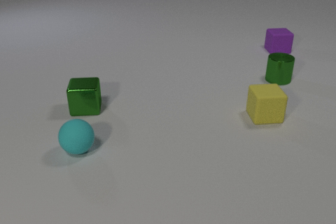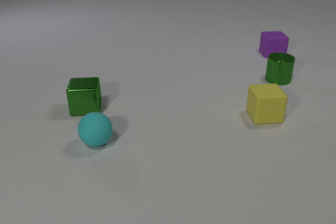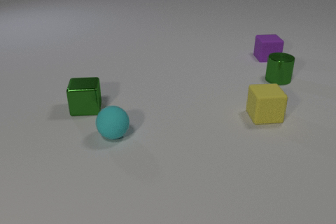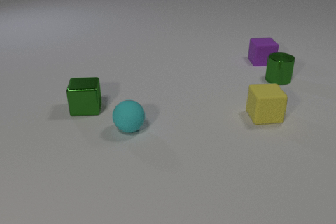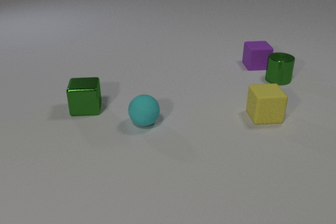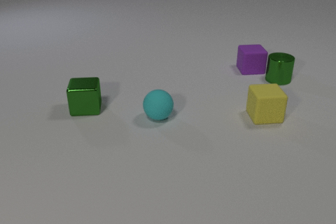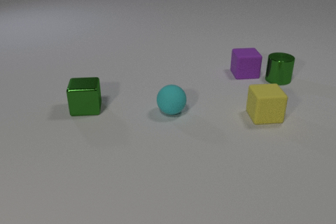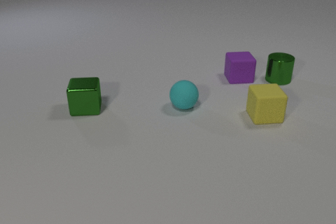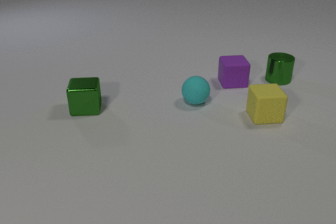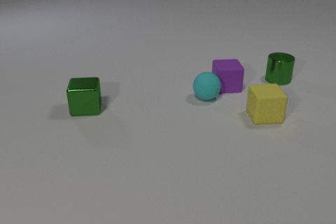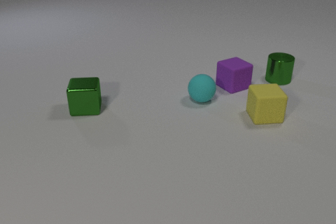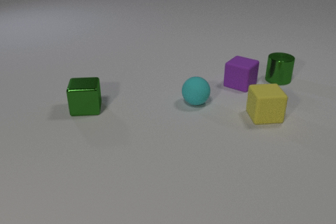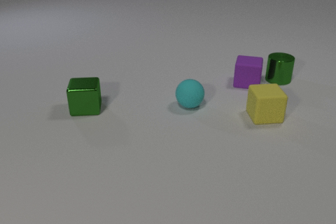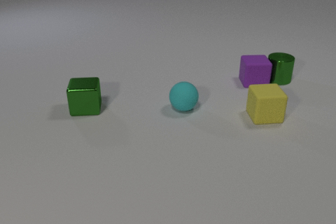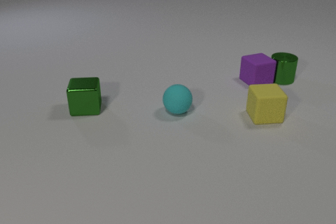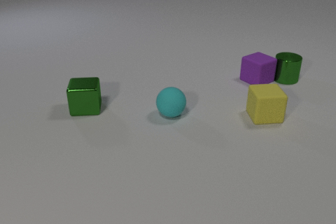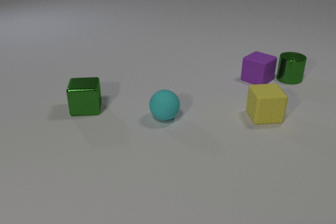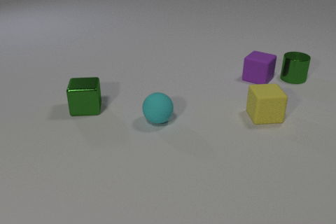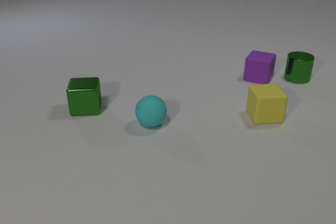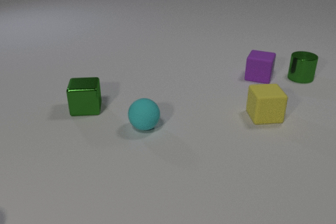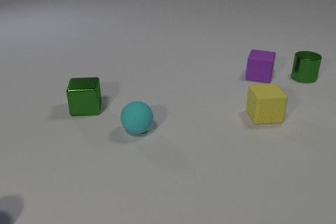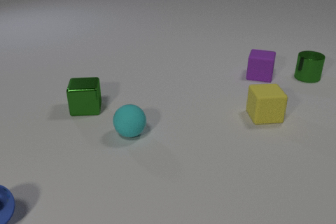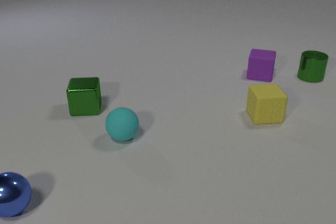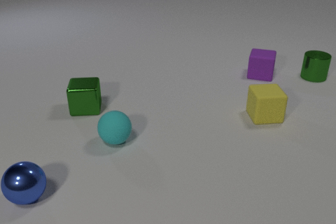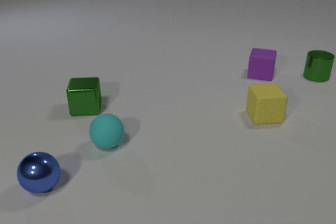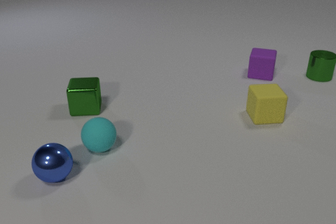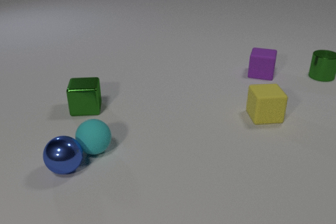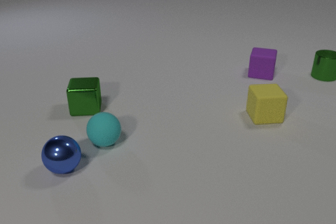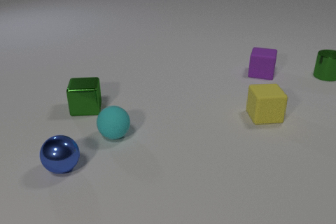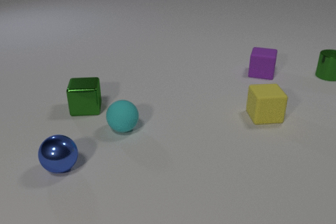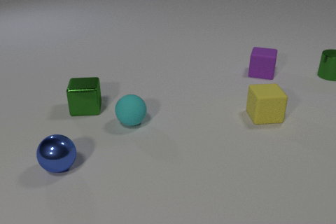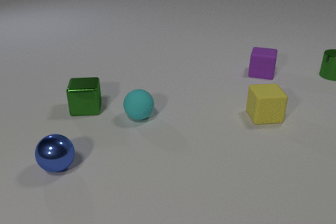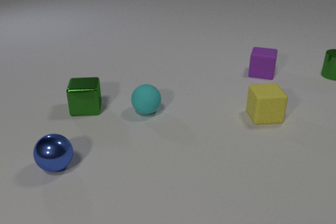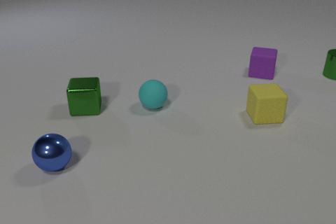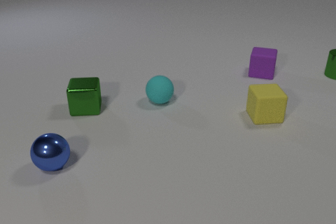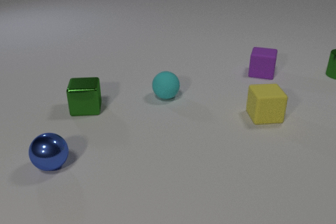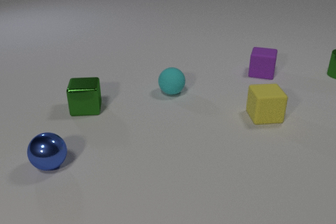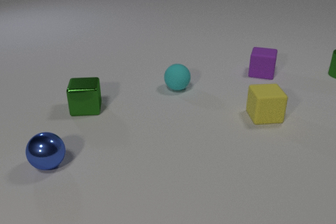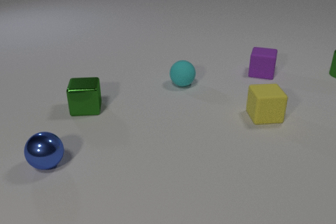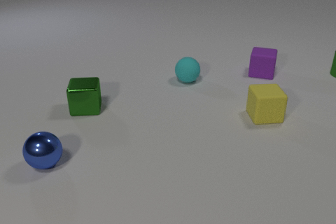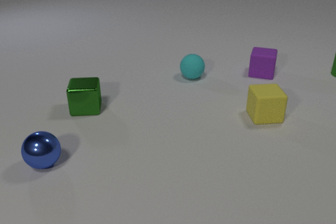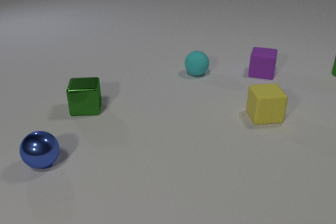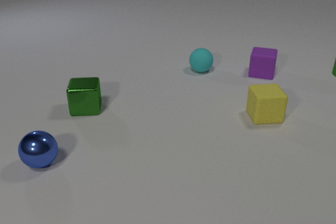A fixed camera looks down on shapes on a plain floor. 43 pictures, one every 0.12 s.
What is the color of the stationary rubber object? yellow.
What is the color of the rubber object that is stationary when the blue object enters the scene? yellow.
How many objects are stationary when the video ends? 3.
0.00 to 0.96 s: The purple rubber cube slides toward the camera and to the left. The cyan rubber sphere rolls to the right and away from the camera.
0.96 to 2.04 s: The purple rubber cube slides to the right and away from the camera, spins counterclockwise seen from above by about 135 degrees, its near face sliding to the right. The cyan rubber sphere rolls toward the camera and to the left. The green metal cylinder slides to the right and away from the camera. The purple rubber cube and the cyan rubber sphere collide. The purple rubber cube and the green metal cylinder collide.
2.04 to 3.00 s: The purple rubber cube slides away from the camera. The cyan rubber sphere rolls to the left and toward the camera. The green metal cylinder slides to the right and away from the camera. The blue metal sphere comes in at the left edge, rolls to the right and away from the camera.
3.00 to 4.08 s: The cyan rubber sphere rolls away from the camera and to the right. The green metal cylinder slides to the right and away from the camera. The blue metal sphere rolls away from the camera. The cyan rubber sphere and the blue metal sphere collide.
4.08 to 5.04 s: The cyan rubber sphere rolls away from the camera and to the right. The green metal cylinder slides to the right. The blue metal sphere rolls to the left and away from the camera.
